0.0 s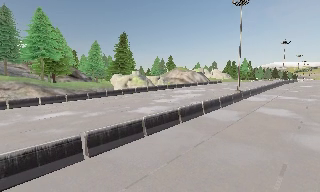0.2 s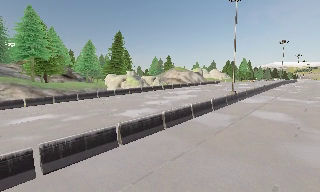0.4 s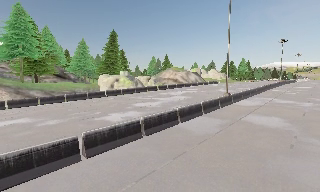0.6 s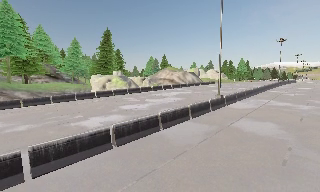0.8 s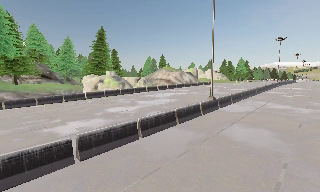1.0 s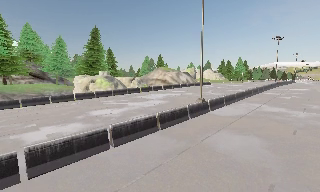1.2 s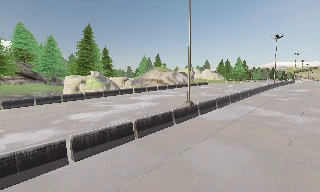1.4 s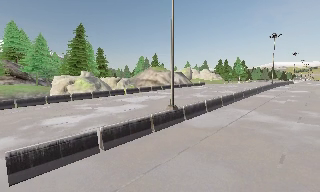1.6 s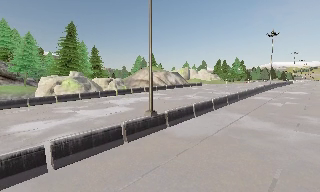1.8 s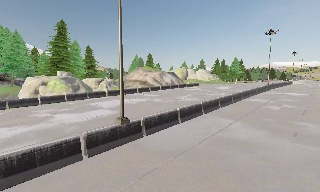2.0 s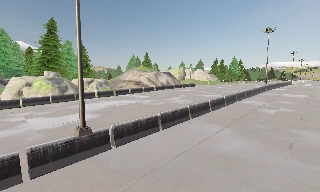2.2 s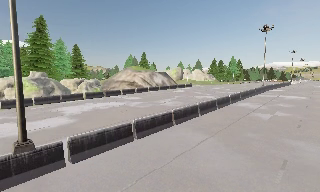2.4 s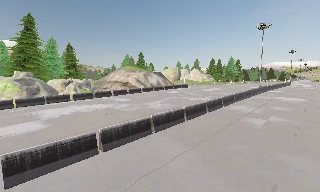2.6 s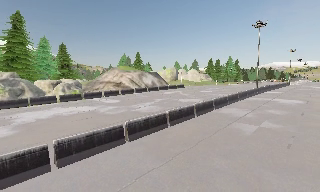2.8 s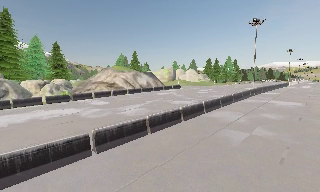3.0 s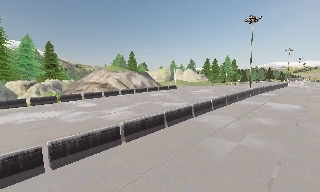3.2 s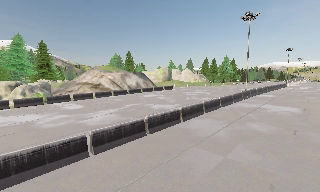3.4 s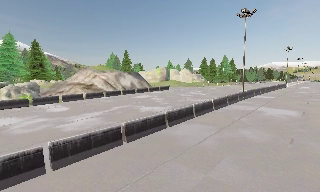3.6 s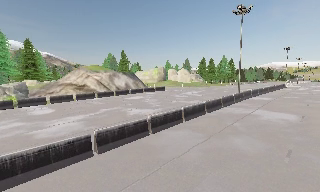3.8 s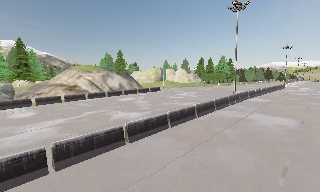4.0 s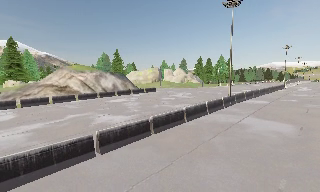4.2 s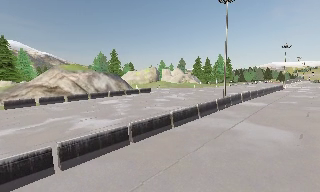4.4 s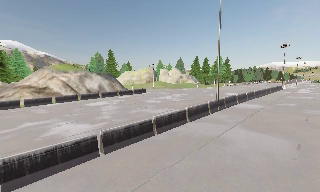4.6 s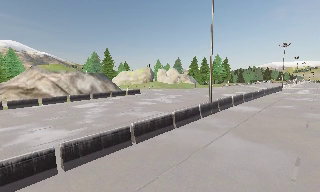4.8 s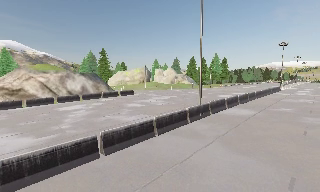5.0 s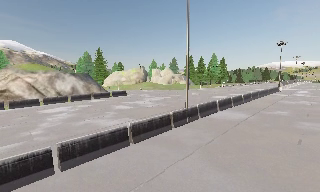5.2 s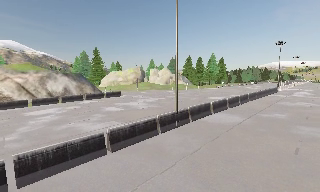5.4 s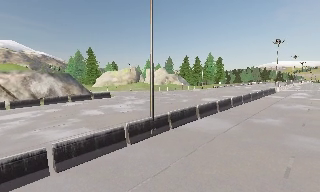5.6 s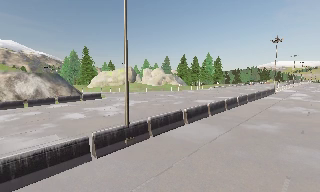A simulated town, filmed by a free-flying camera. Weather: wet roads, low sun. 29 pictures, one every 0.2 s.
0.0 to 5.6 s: The camera travels forward and to its right, about 50 m, so what stands in front looms larger.
The film runs forward here.
